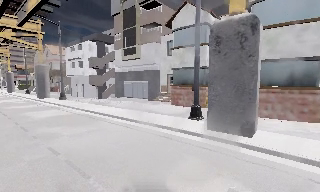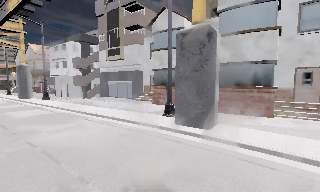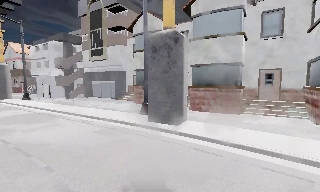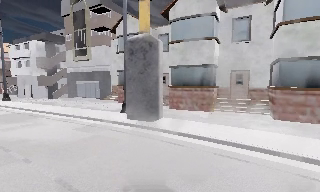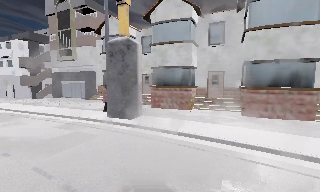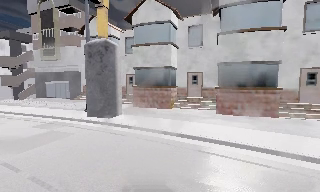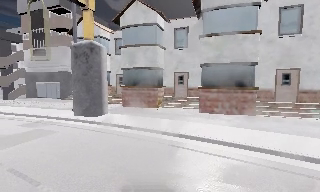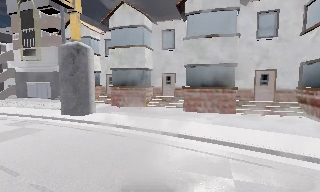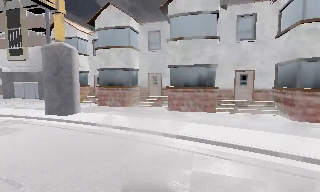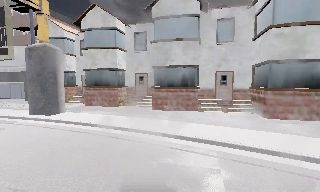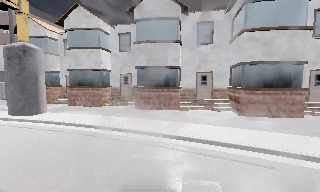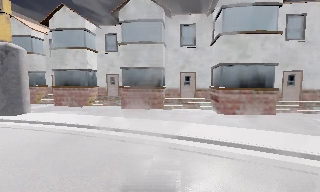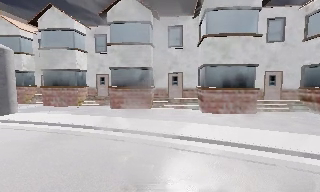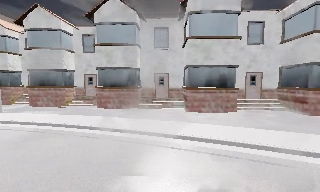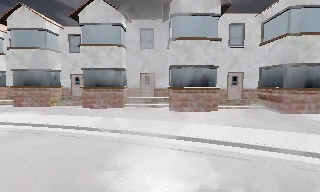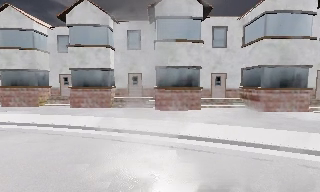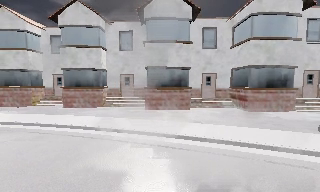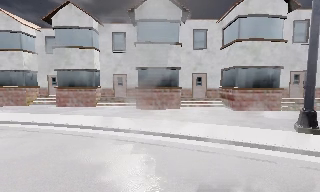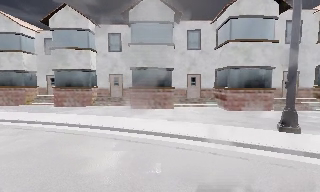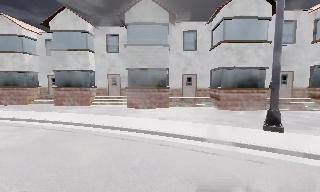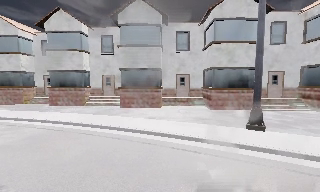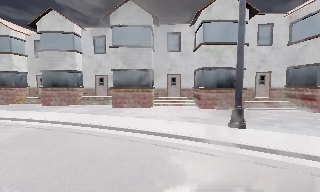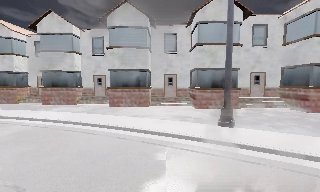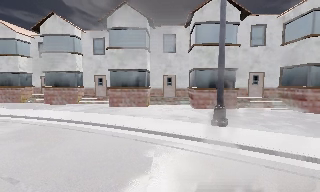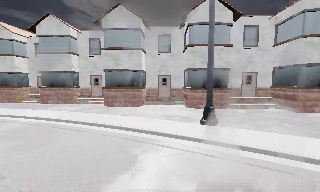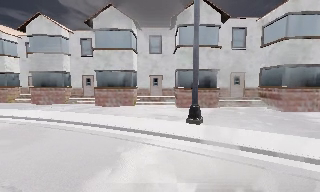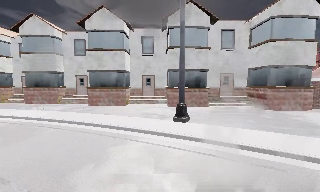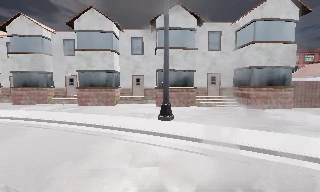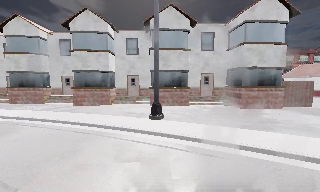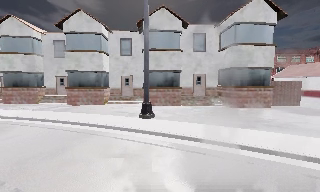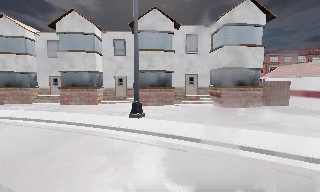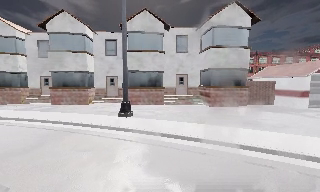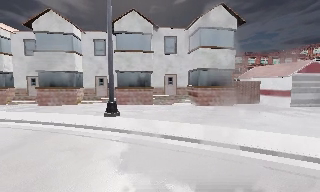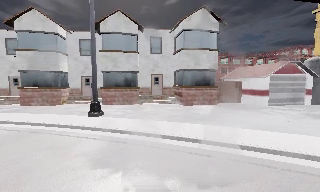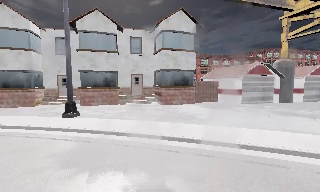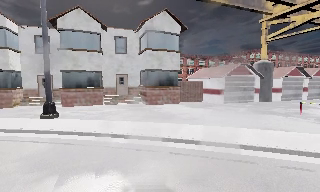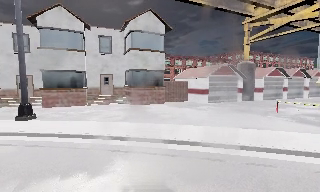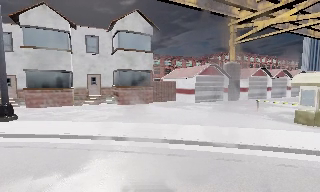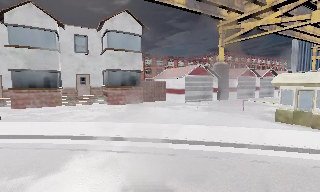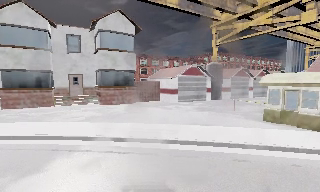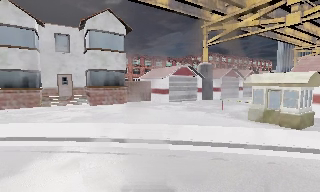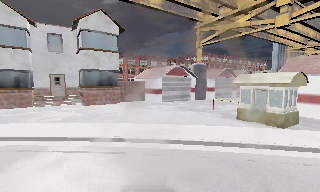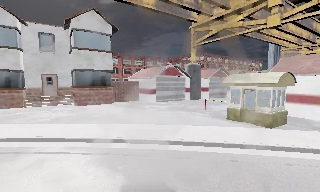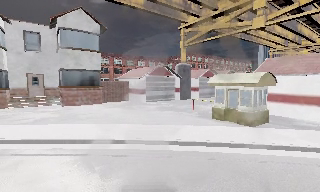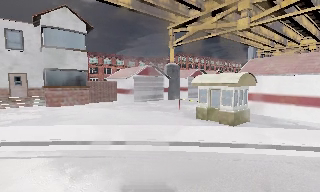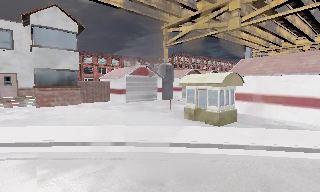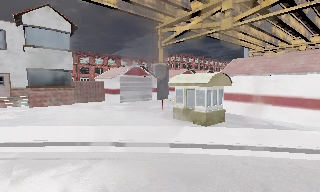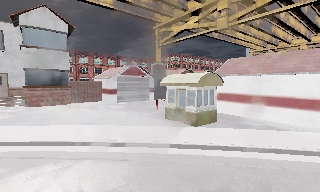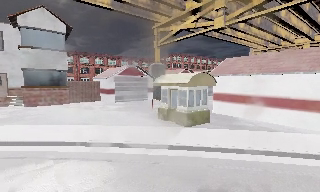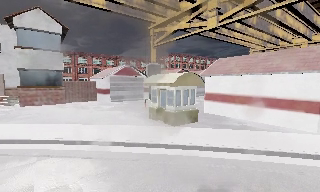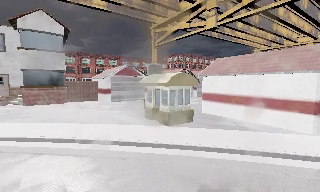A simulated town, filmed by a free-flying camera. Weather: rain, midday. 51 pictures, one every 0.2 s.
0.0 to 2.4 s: The camera pans to its right, which is clockwise from overhead, by about 35 degrees. It travels to its right and backward, about 11 m, so close, fixed things drift to the left.
2.4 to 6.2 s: The camera pans to its right, which is clockwise from overhead, by about 10 degrees. It travels to its right and backward, about 12 m, so close, fixed things drift to the left.
6.2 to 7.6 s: The scene slides to the left, as the camera pans about 25 degrees to its right. It travels to its right, about 3.5 m, so close, fixed things drift to the left.
7.6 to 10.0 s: The camera travels to its right, about 6 m, so close, fixed things drift to the left.
The film runs backward here.
